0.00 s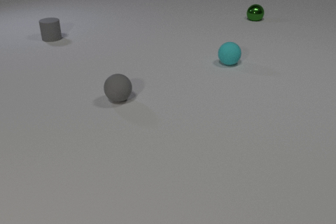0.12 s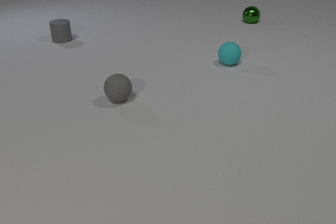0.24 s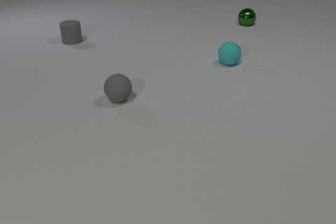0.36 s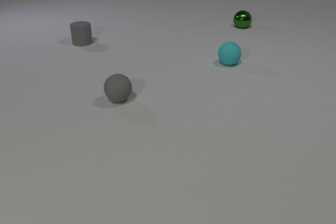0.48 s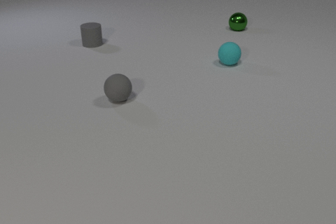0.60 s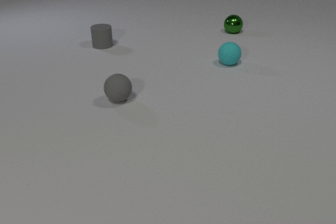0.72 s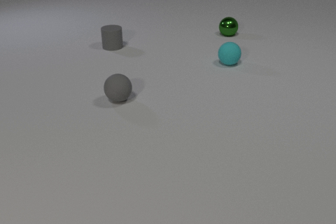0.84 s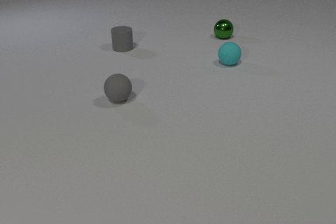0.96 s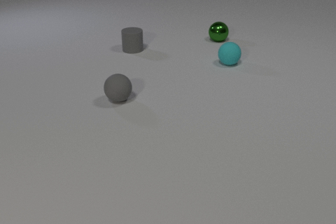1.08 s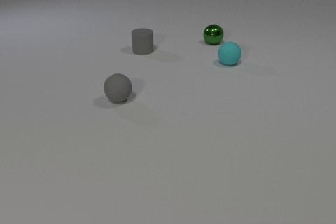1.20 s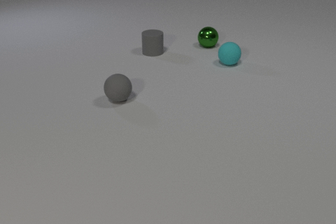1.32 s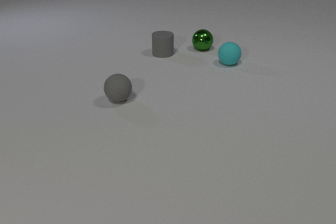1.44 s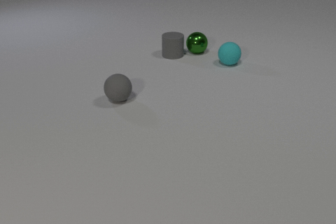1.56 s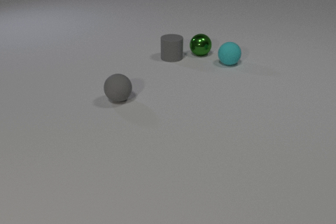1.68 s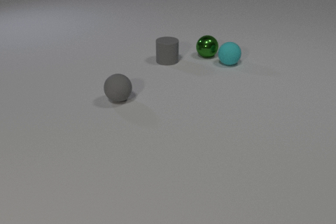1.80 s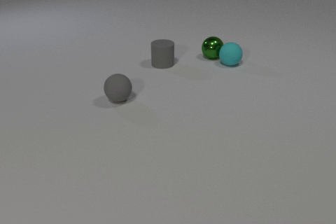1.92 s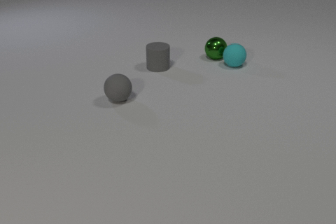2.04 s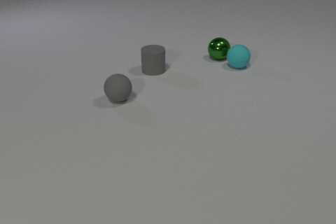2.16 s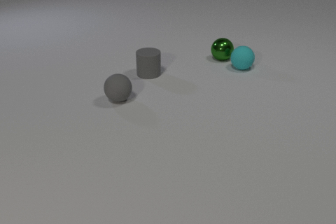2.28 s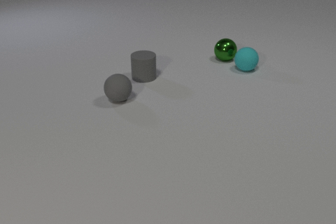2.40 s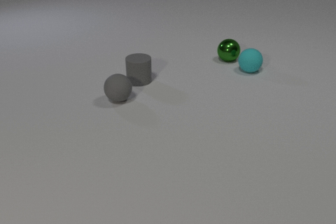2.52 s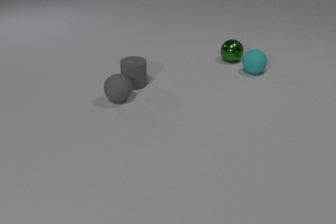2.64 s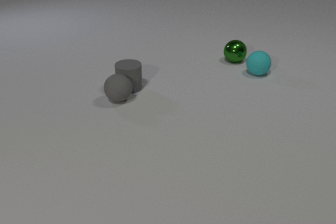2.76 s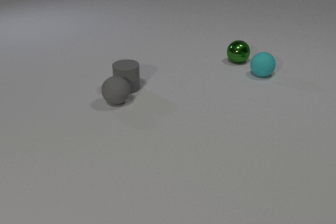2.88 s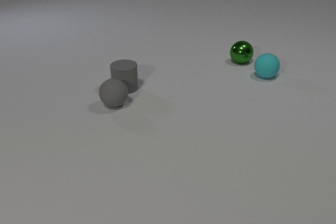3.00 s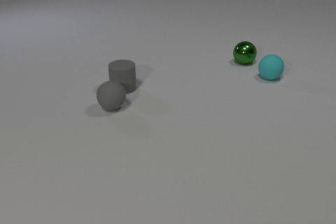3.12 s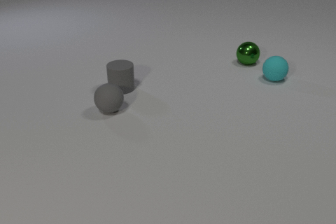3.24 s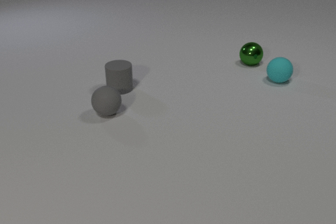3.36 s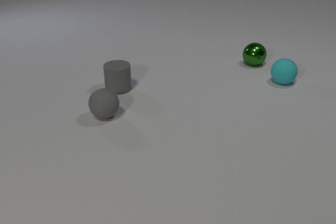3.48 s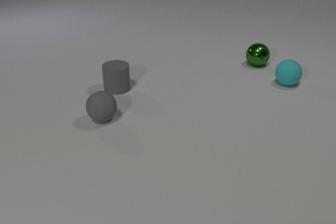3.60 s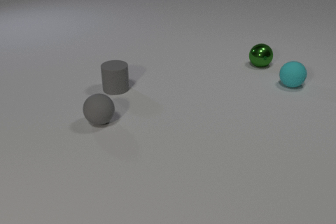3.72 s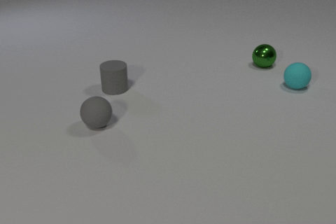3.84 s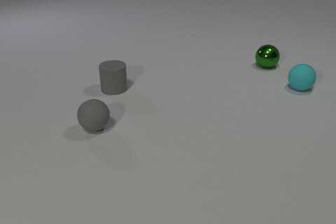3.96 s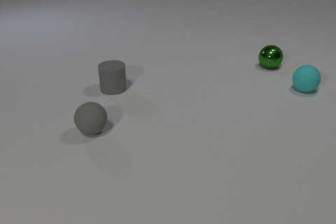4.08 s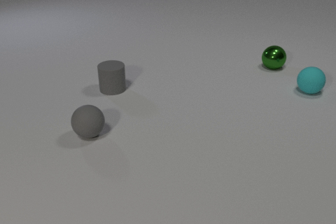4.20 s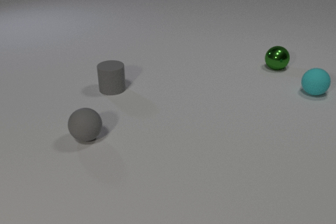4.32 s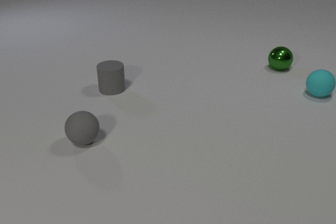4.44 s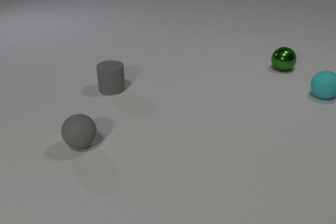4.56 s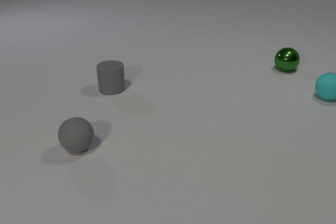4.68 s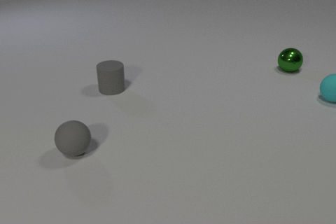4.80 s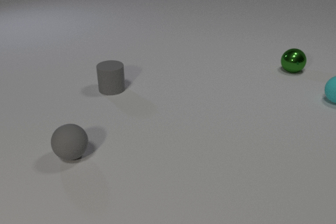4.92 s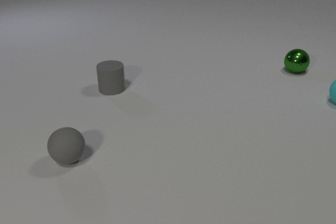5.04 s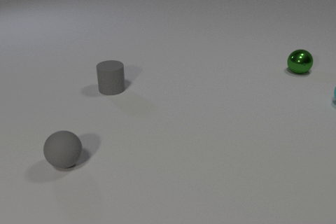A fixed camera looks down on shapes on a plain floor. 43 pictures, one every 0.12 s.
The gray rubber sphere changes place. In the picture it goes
toward the camera.
The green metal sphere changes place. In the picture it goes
toward the camera.
0.00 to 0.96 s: The gray rubber cylinder slides to the right and toward the camera. The green metal sphere rolls toward the camera and to the left.
0.96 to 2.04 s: The gray rubber cylinder slides toward the camera. The green metal sphere rolls toward the camera. The cyan rubber sphere rolls to the right and toward the camera. The gray rubber cylinder and the green metal sphere collide. The green metal sphere and the cyan rubber sphere collide.
2.04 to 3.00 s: The gray rubber cylinder slides toward the camera and to the left. The green metal sphere rolls to the right. The cyan rubber sphere rolls to the right and toward the camera. The gray rubber sphere rolls toward the camera and to the left. The gray rubber cylinder and the gray rubber sphere collide.
3.00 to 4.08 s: The gray rubber cylinder slides to the left. The green metal sphere rolls to the right. The cyan rubber sphere rolls to the right and toward the camera. The gray rubber sphere rolls toward the camera and to the left.
4.08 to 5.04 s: The green metal sphere rolls to the right. The cyan rubber sphere rolls to the right and toward the camera. The gray rubber sphere rolls toward the camera and to the left.
What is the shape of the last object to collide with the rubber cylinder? sphere.
Are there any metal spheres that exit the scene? no.
Are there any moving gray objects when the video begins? yes.
